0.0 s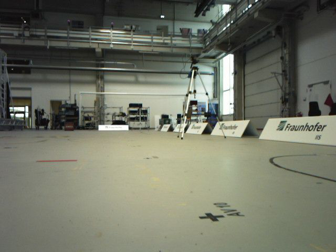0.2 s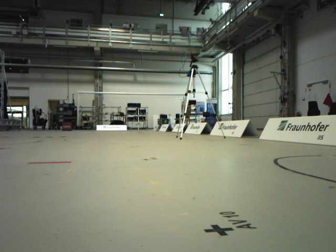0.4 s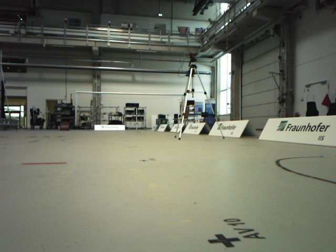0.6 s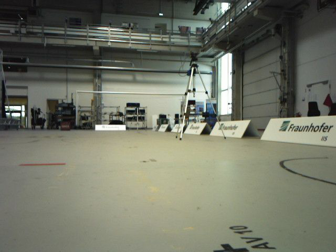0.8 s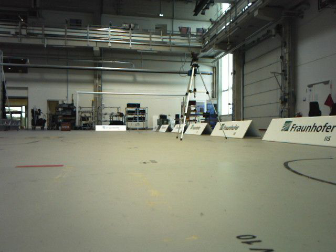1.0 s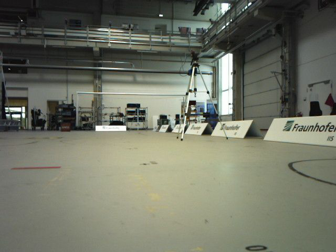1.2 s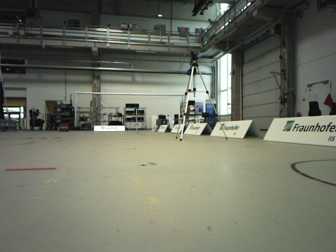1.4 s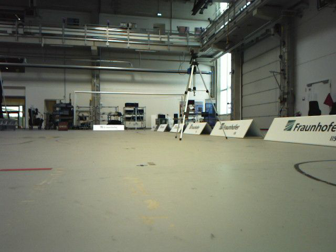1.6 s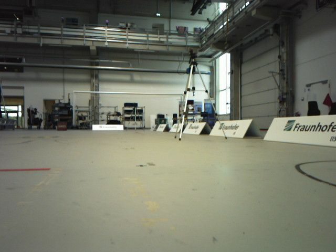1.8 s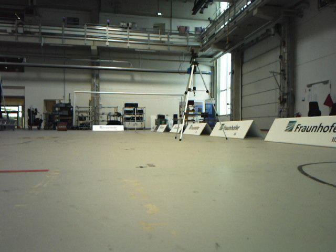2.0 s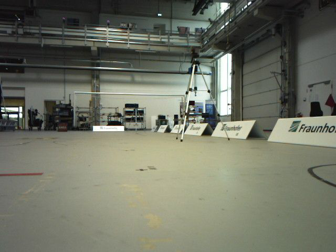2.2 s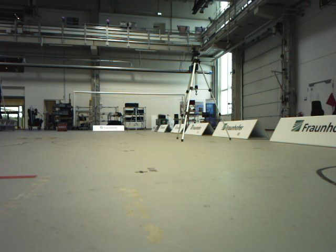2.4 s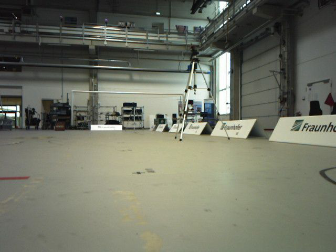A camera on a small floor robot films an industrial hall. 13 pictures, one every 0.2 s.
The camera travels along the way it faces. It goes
forward.
0.0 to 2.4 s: The camera travels forward, about 0.5 m, so what stands in front looms larger.
The film runs forward here.
